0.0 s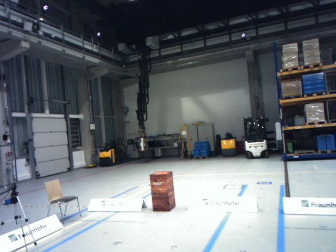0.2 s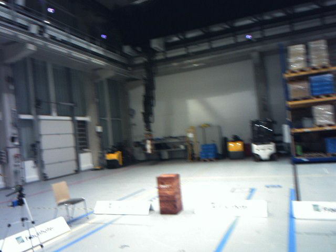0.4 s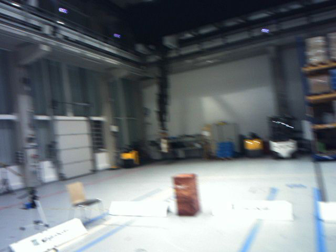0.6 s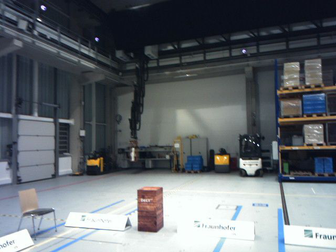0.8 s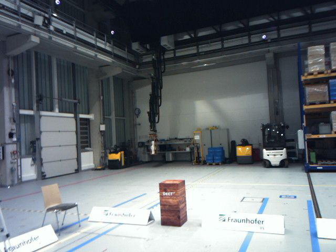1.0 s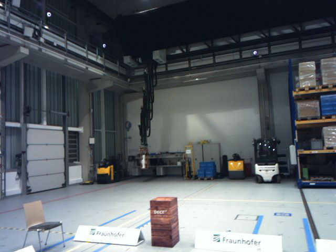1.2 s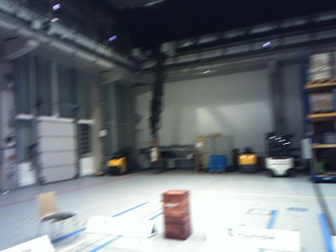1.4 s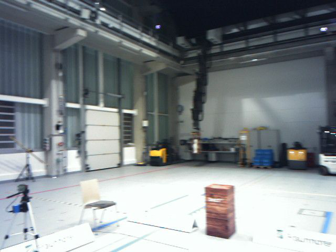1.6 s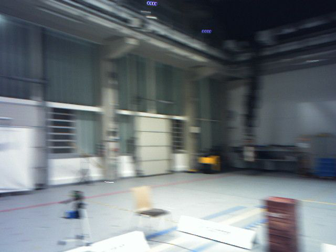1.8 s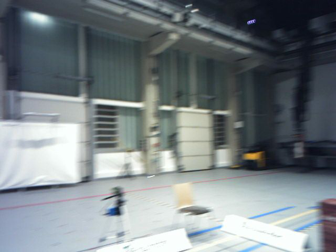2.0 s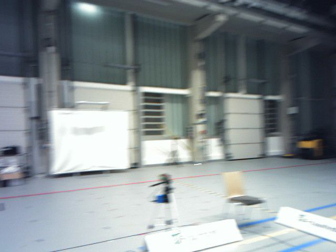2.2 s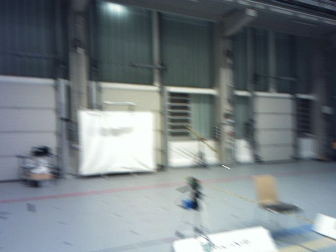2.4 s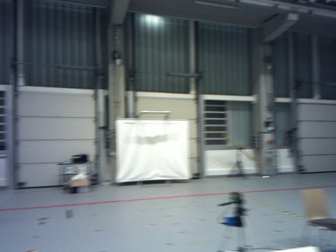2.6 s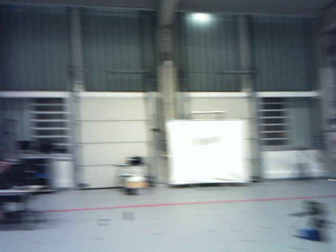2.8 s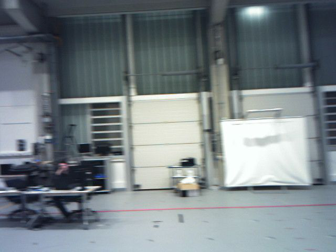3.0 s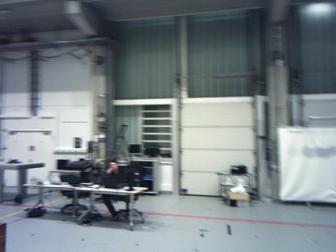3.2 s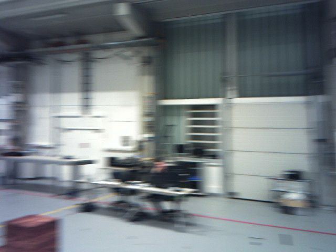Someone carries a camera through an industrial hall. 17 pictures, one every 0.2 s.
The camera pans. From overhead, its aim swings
counterclockwise.
The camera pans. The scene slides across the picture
to the right.
0.0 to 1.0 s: The camera travels forward, about 1 m, so what stands in front looms larger.
1.0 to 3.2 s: The camera swings to its left by about 90 degrees, and the scene slides to the right. It travels forward, about 2 m.
The film runs forward here.
